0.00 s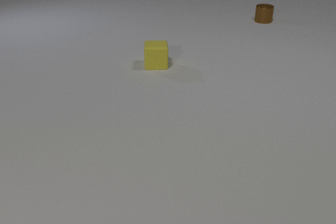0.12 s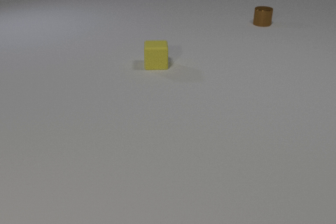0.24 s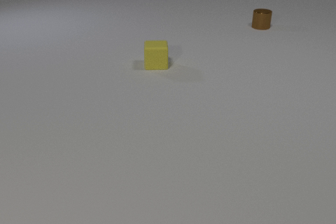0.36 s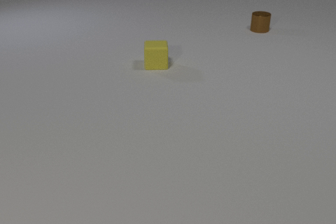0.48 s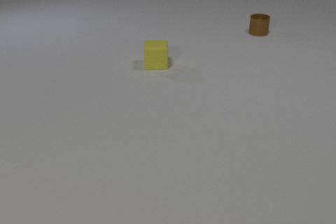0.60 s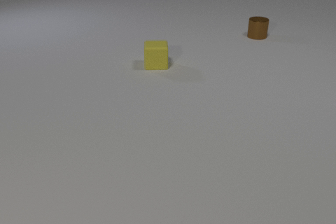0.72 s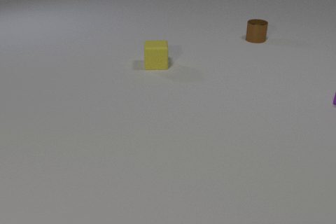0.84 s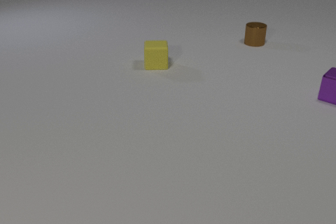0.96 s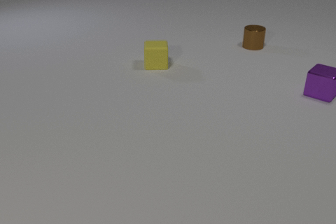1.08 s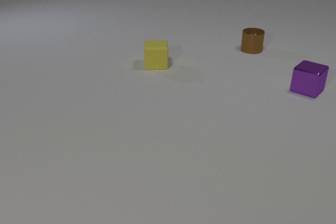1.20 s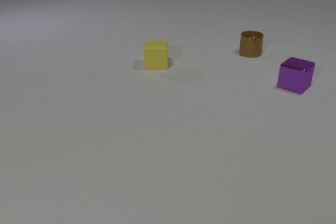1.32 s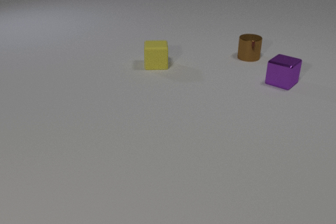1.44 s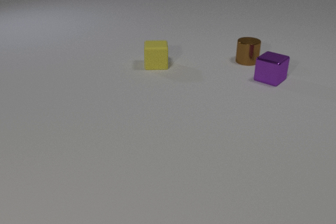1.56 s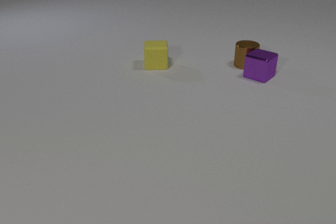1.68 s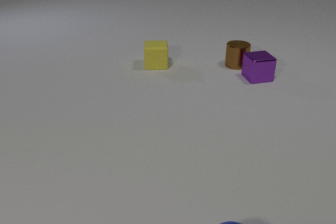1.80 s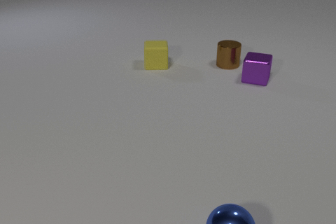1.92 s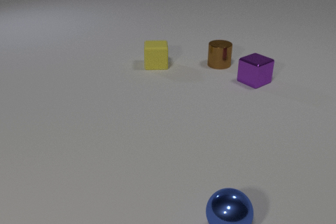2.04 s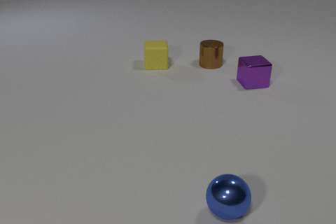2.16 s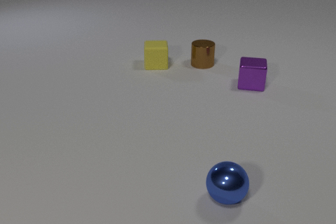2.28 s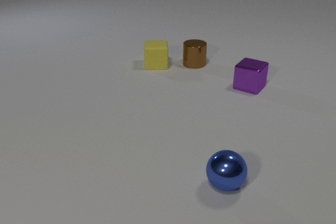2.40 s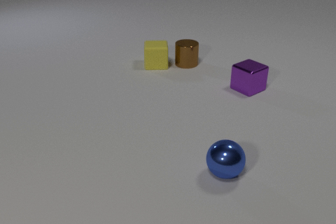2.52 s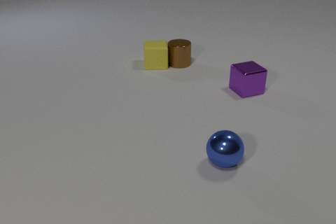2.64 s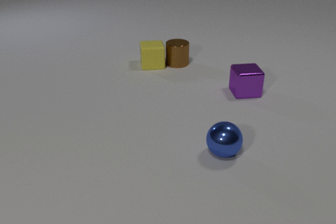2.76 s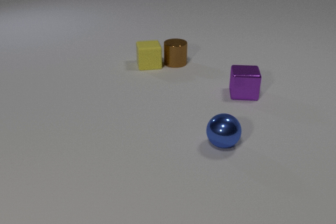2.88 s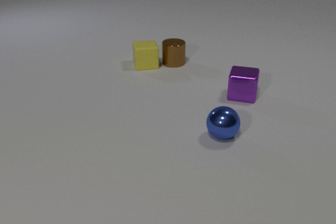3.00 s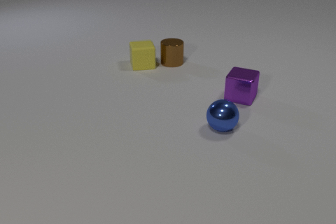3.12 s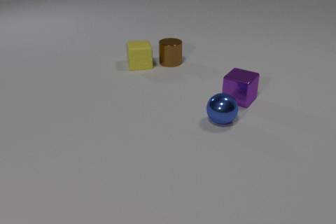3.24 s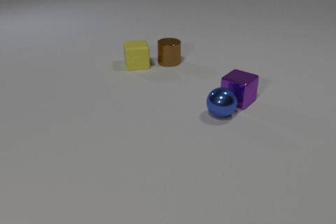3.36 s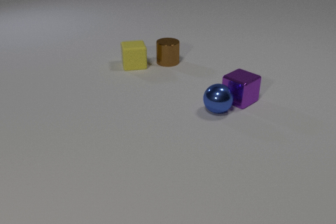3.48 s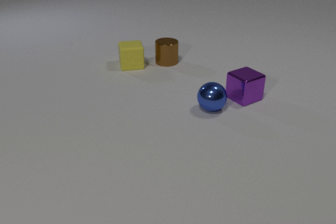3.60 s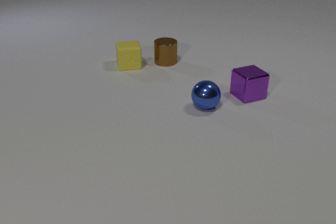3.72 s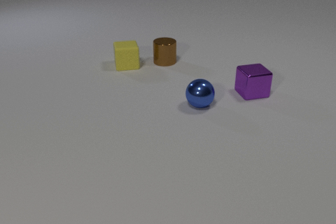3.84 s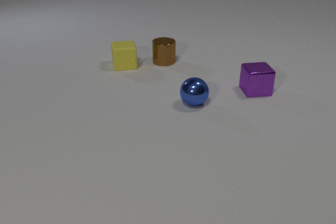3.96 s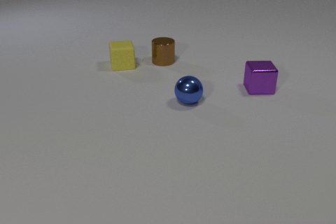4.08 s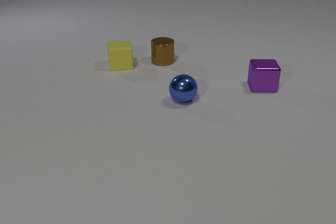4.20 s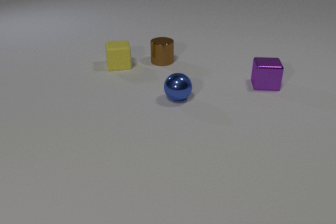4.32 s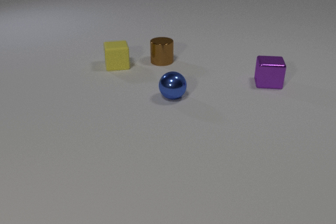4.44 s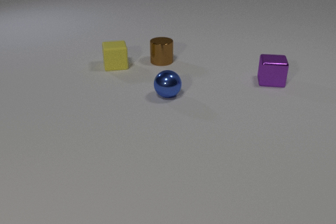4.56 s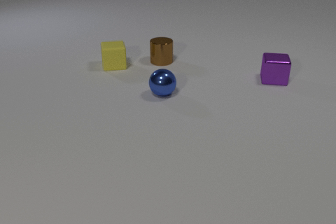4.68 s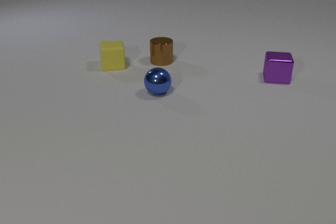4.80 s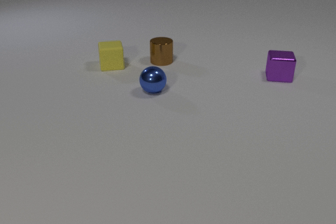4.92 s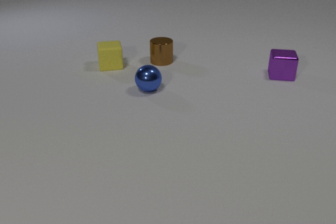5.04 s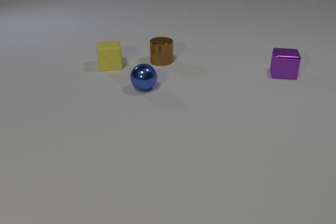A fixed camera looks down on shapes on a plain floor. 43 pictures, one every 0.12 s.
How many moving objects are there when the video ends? 3.
How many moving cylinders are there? 1.
What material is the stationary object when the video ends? metal.
0.00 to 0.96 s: The purple metal cube comes in at the right edge, slides to the left. The brown metal cylinder slides toward the camera.
0.96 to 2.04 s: The purple metal cube slides to the left, spins so that its near face slides to the left, clockwise seen from above. The brown metal cylinder slides toward the camera and to the left. The blue metal sphere comes in at the bottom edge, rolls away from the camera. The purple metal cube and the brown metal cylinder collide.
2.04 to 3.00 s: The purple metal cube slides toward the camera, spins so that its near face slides to the left, clockwise seen from above. The brown metal cylinder slides to the left. The blue metal sphere rolls away from the camera. The yellow rubber cube slides to the left. The brown metal cylinder and the yellow rubber cube collide.
3.00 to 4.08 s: The purple metal cube slides away from the camera and to the right, spins clockwise seen from above by about 60 degrees, its near face sliding to the left. The brown metal cylinder slides to the left. The blue metal sphere rolls away from the camera and to the left. The yellow rubber cube slides to the left. The purple metal cube and the blue metal sphere collide.
4.08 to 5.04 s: The purple metal cube slides away from the camera and to the right. The blue metal sphere rolls to the left and away from the camera. The yellow rubber cube slides to the left.
